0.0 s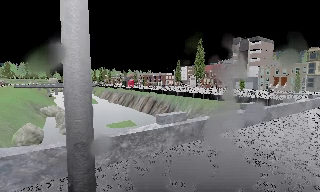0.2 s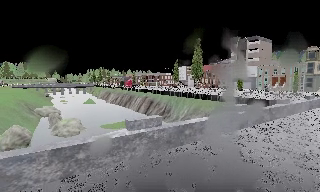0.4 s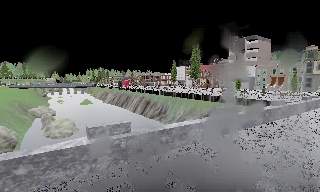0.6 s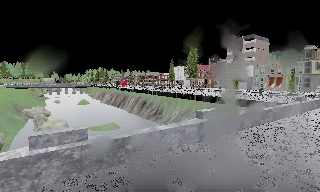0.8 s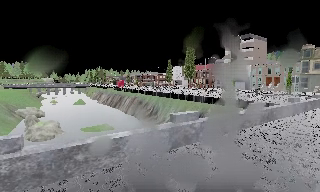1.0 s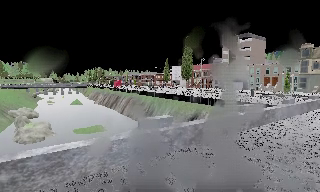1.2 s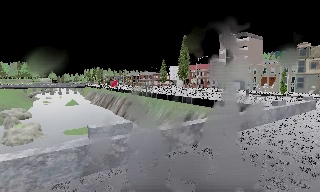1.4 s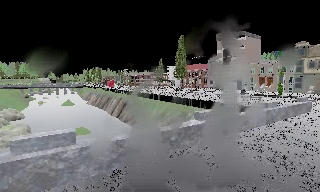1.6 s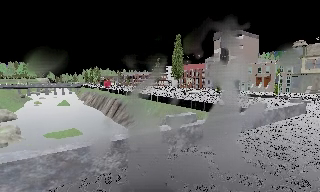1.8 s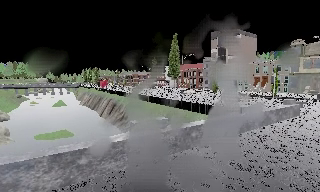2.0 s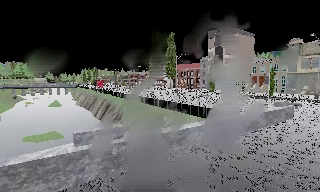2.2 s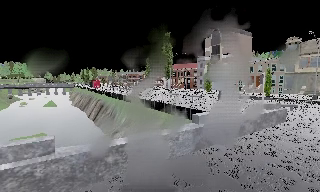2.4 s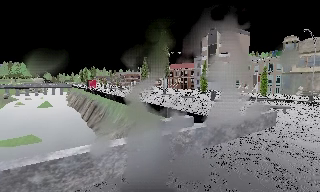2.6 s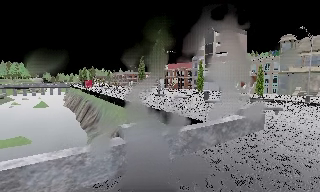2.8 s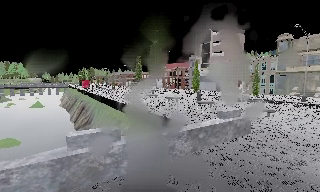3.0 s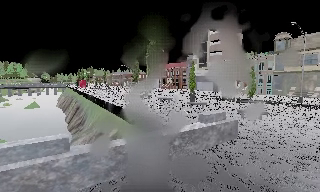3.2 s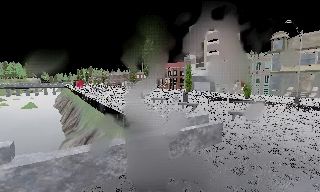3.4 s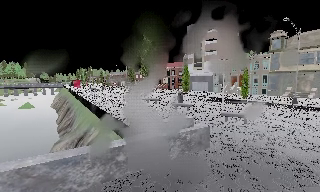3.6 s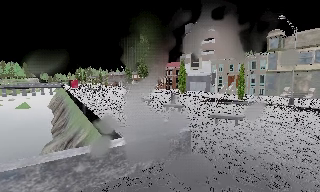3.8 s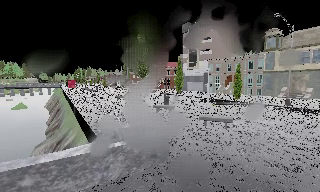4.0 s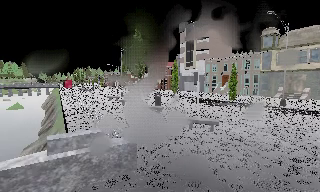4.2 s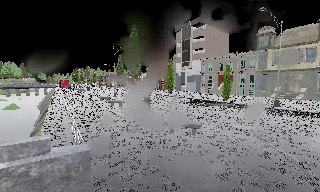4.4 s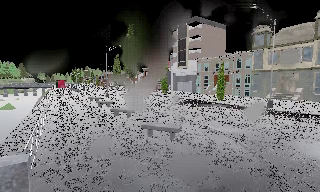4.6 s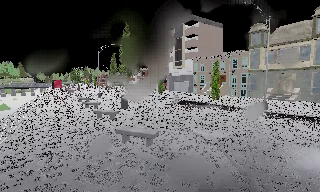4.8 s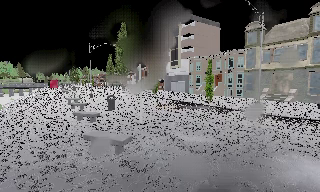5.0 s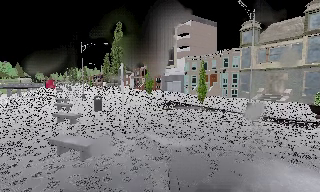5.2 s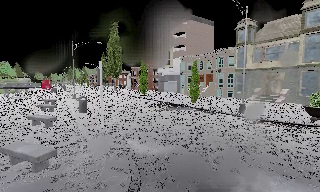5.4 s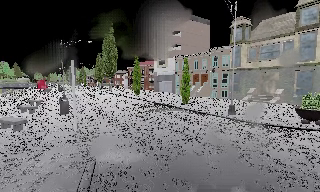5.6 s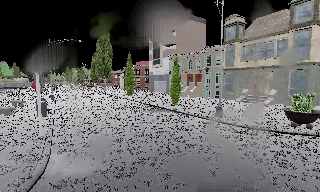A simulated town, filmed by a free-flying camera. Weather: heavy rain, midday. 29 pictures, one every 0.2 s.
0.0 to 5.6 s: The camera travels to its right and forward, about 30 m, so close, fixed things drift to the left.
The film runs backward here.
